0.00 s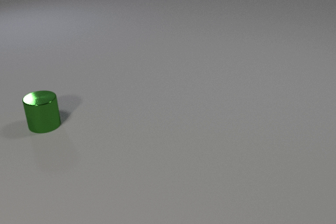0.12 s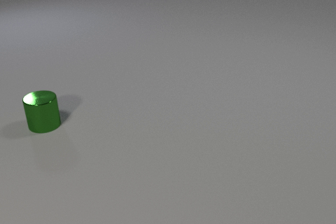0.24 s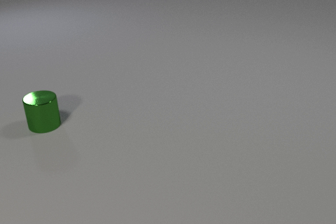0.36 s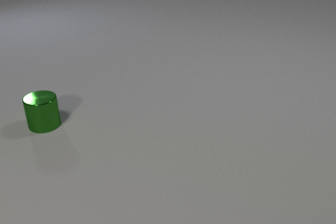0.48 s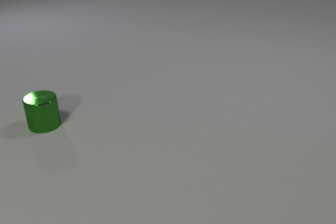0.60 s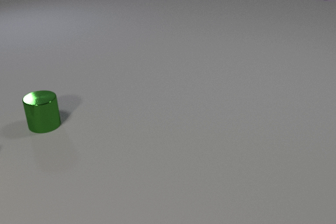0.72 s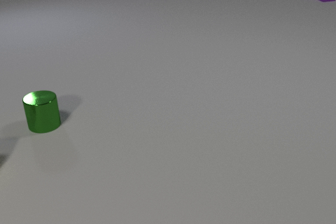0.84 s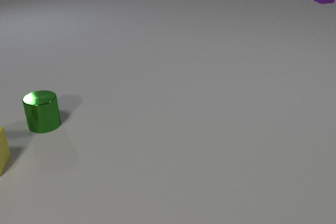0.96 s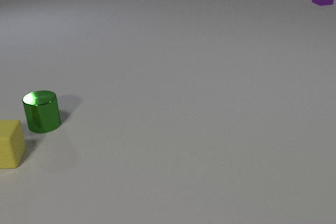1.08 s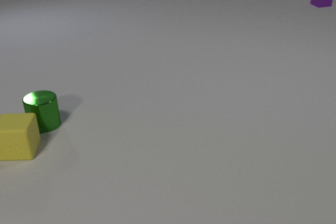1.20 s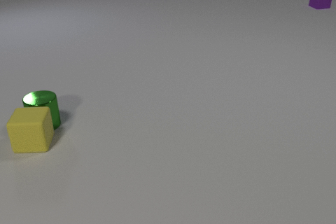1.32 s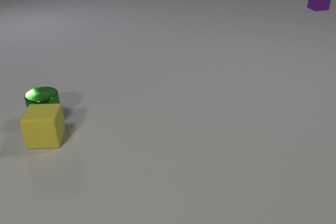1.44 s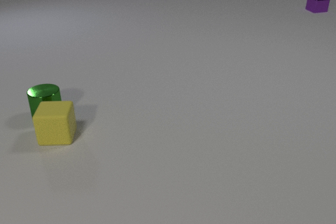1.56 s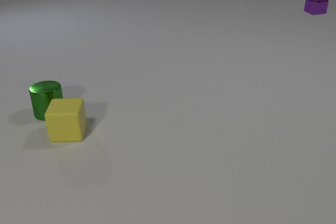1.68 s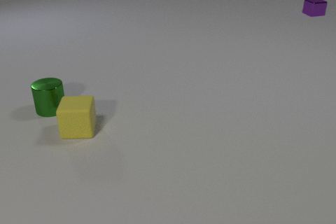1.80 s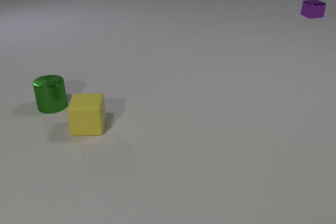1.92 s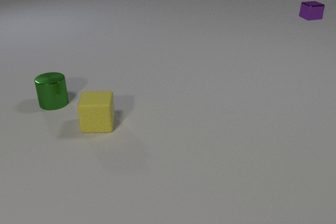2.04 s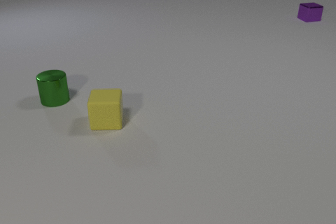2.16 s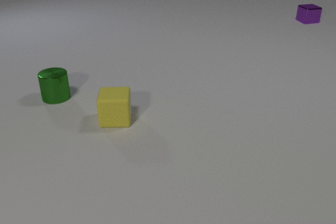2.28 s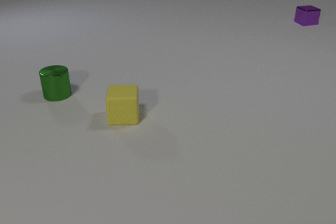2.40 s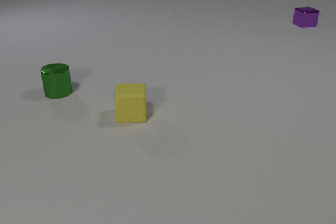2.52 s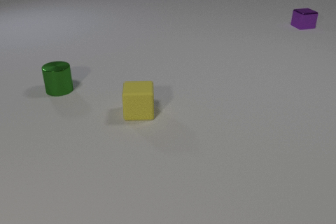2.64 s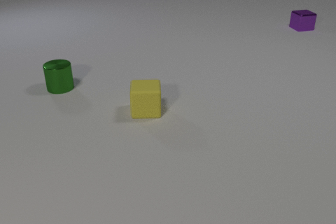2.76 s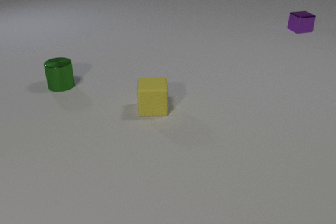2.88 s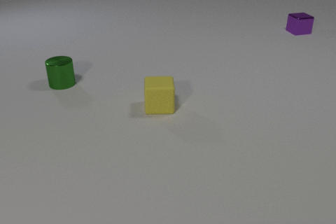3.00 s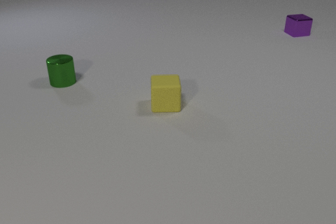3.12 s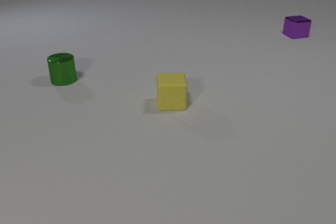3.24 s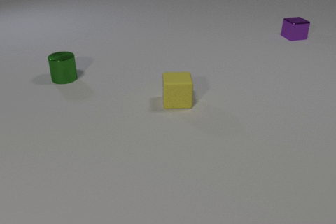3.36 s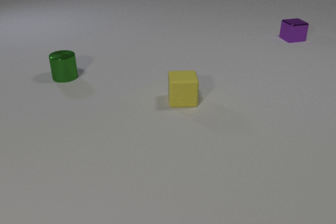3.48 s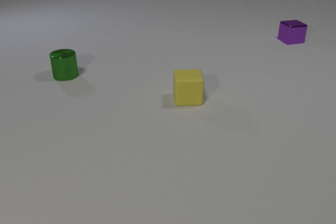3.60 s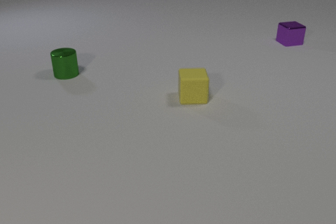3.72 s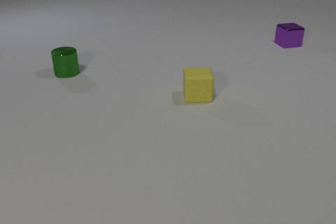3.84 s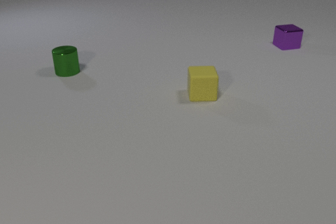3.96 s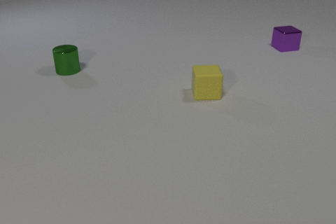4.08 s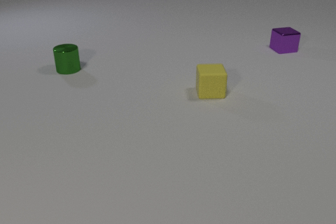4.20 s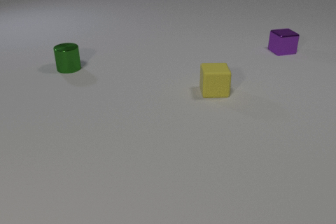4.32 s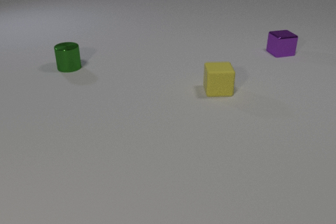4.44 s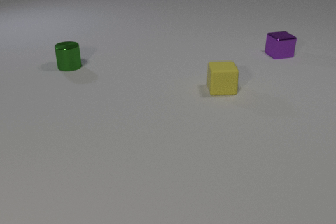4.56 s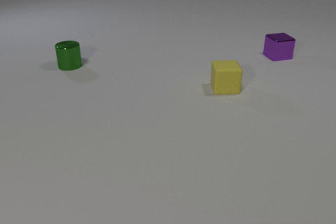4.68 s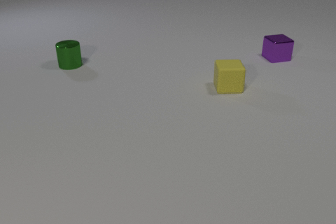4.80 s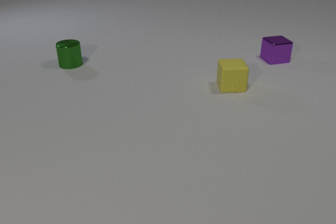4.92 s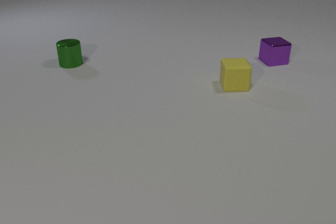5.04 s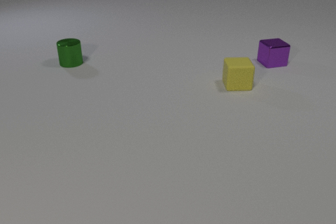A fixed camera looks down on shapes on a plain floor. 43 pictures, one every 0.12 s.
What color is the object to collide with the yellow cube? green.
How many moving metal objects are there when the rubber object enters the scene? 1.
How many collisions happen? 1.
0.00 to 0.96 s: The yellow rubber cube comes in at the left edge, slides to the right and away from the camera. The purple metal cube comes in at the top edge, slides toward the camera.
0.96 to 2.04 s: The yellow rubber cube slides to the right. The green metal cylinder slides away from the camera. The purple metal cube slides toward the camera. The yellow rubber cube and the green metal cylinder collide.
2.04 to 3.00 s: The yellow rubber cube slides to the right and away from the camera. The green metal cylinder slides away from the camera. The purple metal cube slides toward the camera.
3.00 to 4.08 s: The yellow rubber cube slides to the right and away from the camera. The green metal cylinder slides away from the camera. The purple metal cube slides toward the camera.
4.08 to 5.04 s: The yellow rubber cube slides to the right and away from the camera. The green metal cylinder slides away from the camera. The purple metal cube slides toward the camera.
